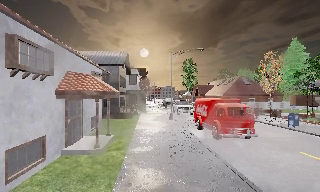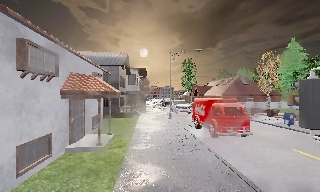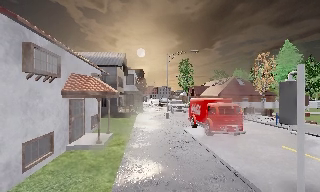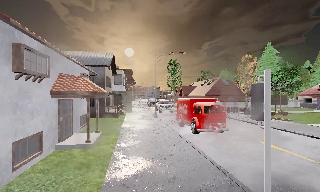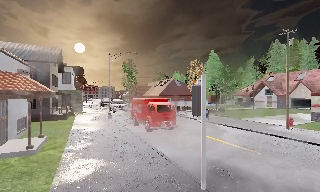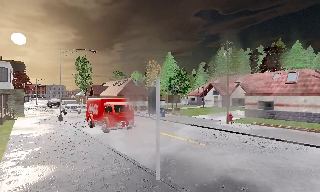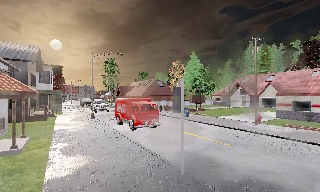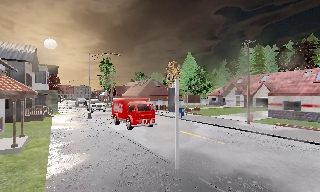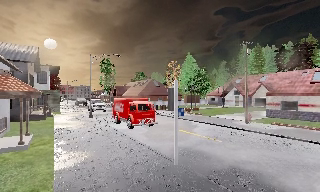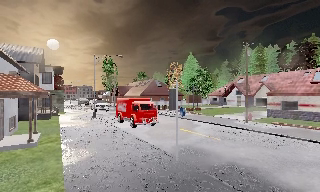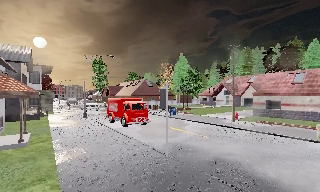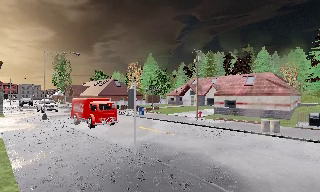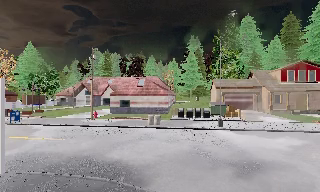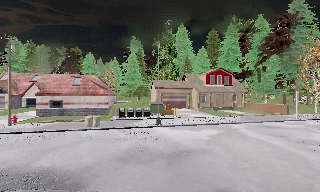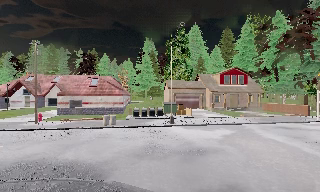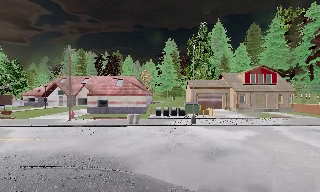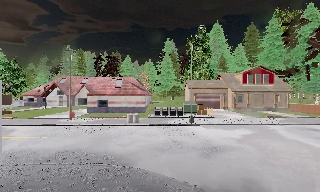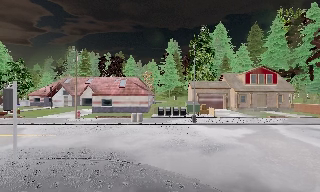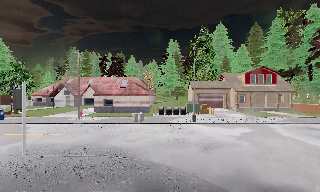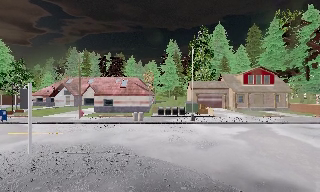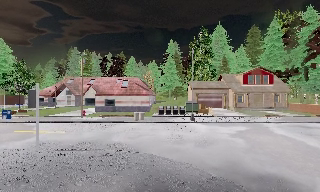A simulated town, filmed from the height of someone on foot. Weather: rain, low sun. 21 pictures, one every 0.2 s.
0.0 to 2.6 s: The scene slides to the left, as the camera pans about 100 degrees to its right. It travels backward, about 4.5 m.
2.6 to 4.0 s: The scene slides to the right, as the camera pans about 15 degrees to its left. It travels backward, about 2.5 m, so what stands in front gets smaller.
The film runs backward here.
